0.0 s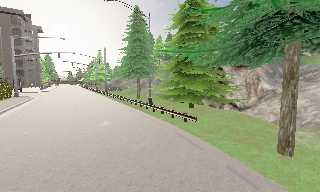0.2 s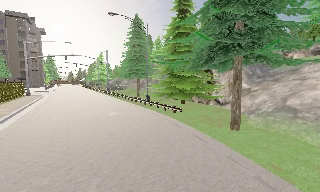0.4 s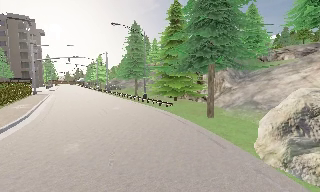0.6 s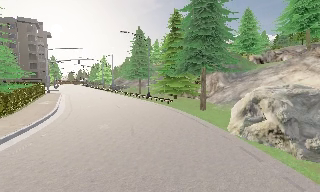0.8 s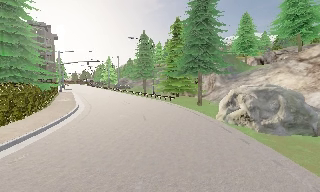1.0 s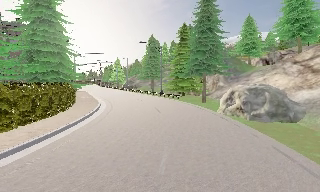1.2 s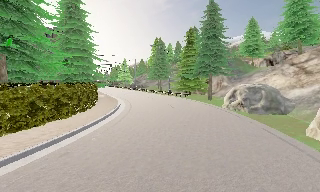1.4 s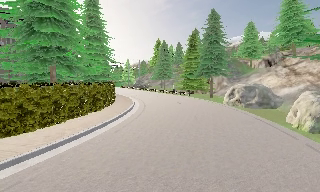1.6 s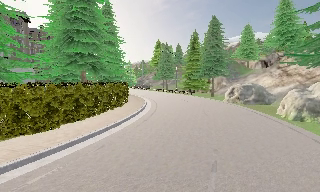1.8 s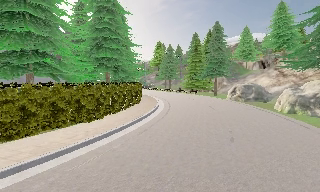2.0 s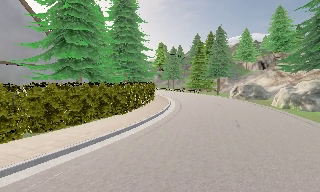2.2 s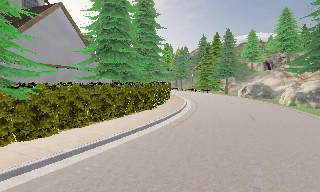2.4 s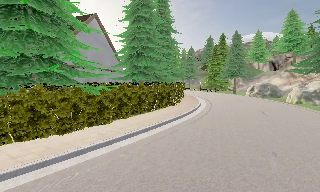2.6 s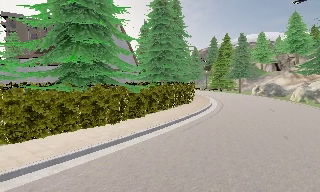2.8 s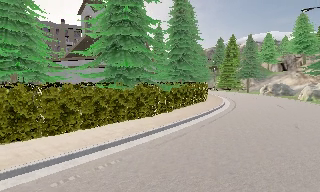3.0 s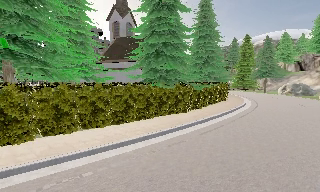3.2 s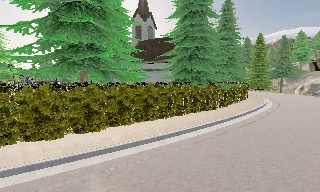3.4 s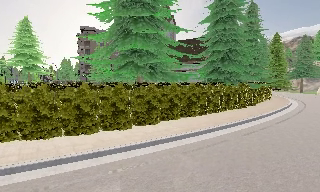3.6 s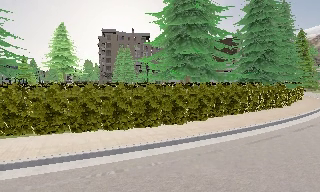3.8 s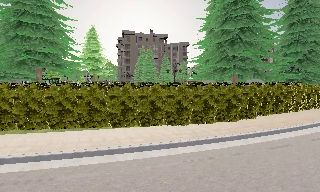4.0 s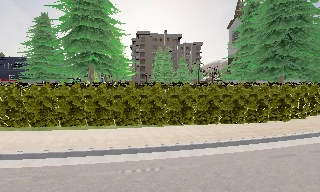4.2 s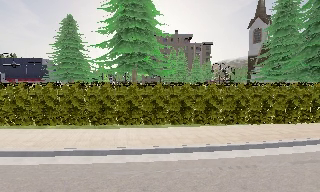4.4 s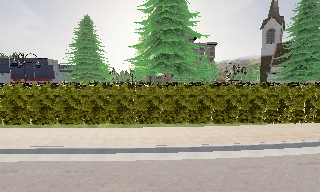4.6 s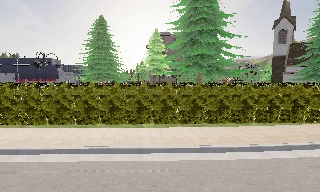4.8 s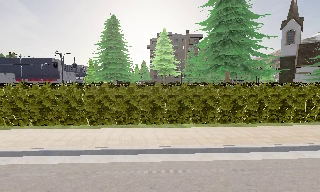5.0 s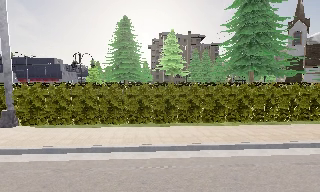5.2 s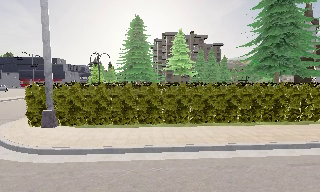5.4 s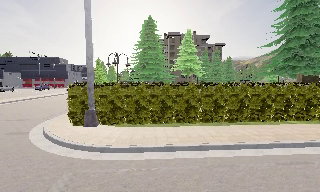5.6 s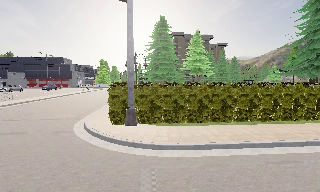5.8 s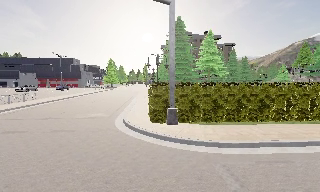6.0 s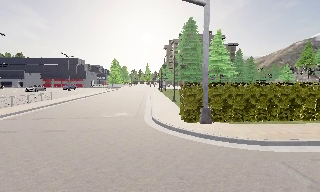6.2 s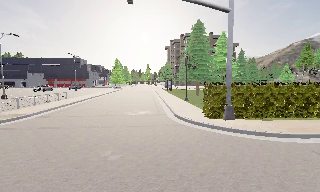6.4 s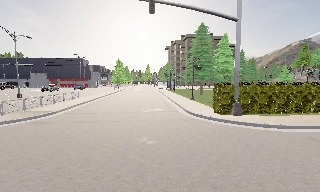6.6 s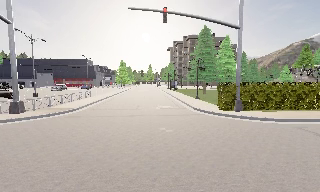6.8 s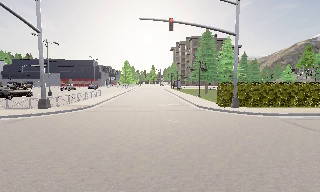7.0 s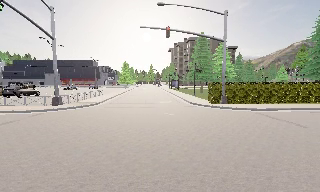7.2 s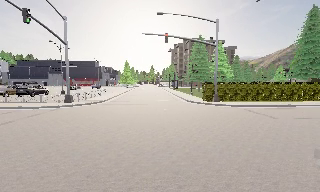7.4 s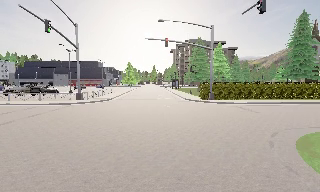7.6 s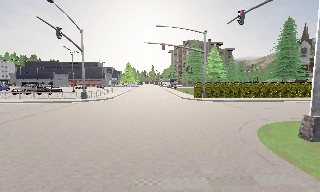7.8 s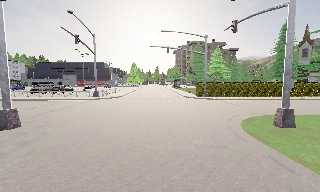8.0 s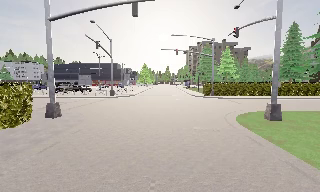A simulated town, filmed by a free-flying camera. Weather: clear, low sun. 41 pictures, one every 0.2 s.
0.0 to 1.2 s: The camera travels backward, about 14 m, so what stands in front gets smaller.
1.2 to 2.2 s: The camera travels backward and to its left, about 11 m, so what stands in front gets smaller.
2.2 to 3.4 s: The camera swings to its left by about 15 degrees, and the scene slides to the right. It travels to its left and backward, about 12 m, so close, fixed things drift to the right.
3.4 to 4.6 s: The camera swings to its left by about 15 degrees, and the scene slides to the right. It travels to its left, about 13 m, so close, fixed things drift to the right.
4.6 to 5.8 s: The camera travels to its left, about 11 m, so close, fixed things drift to the right.
5.8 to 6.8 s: The camera travels to its left and backward, about 7 m, so close, fixed things drift to the right.
6.8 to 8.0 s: The camera travels backward, about 11 m, so what stands in front gets smaller.
The film runs backward here.
